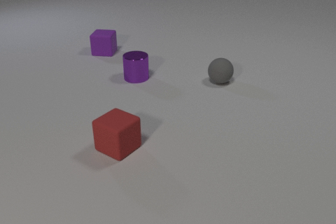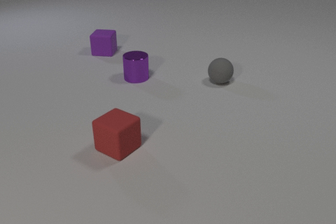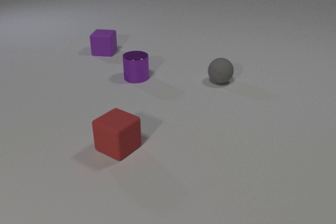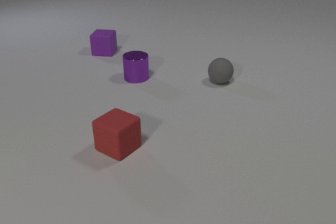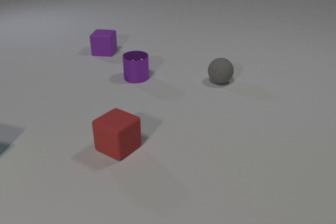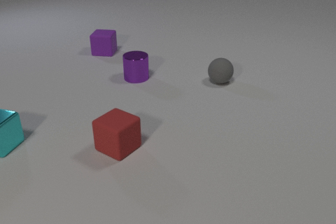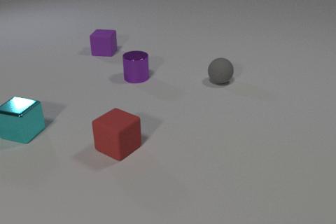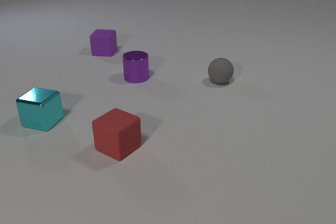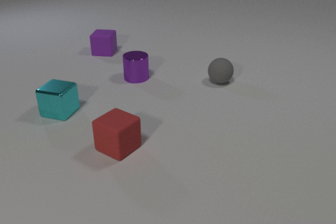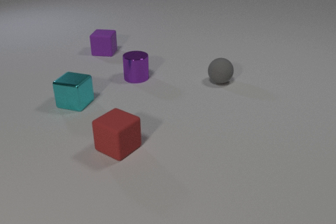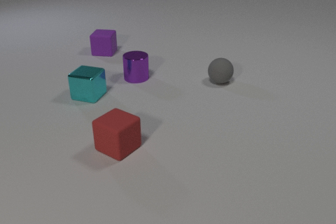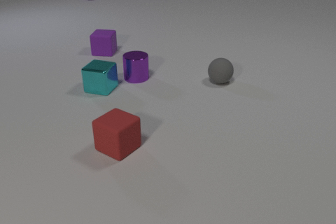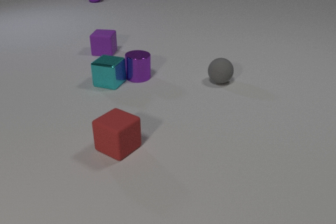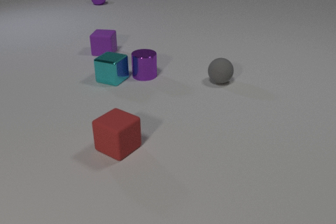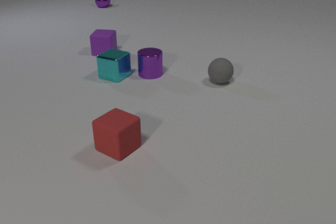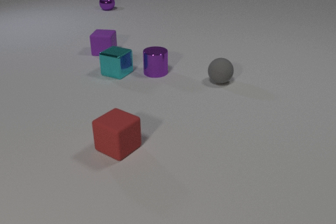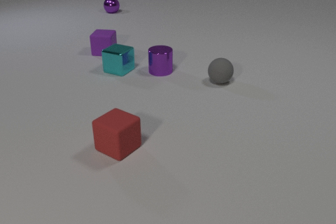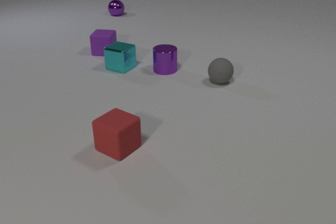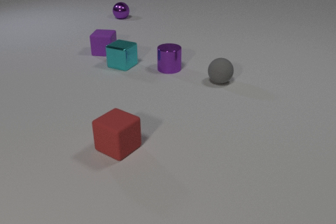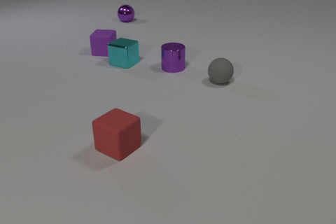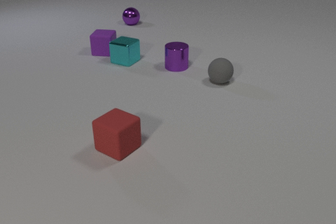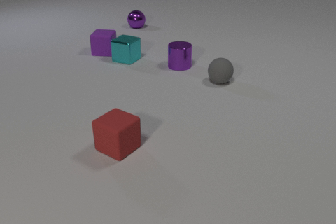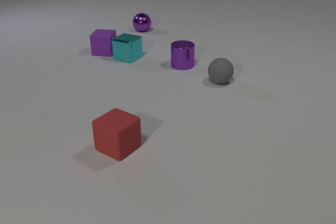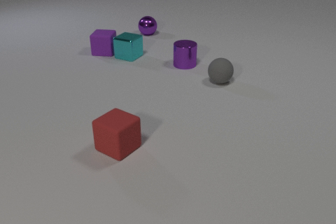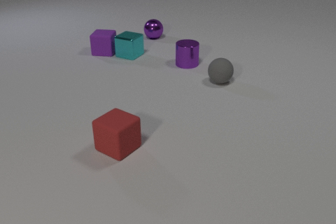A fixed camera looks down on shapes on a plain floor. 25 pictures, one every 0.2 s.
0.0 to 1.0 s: The cyan metal cube comes in at the left edge, slides to the right and away from the camera.
1.0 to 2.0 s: The cyan metal cube slides to the right and away from the camera.
2.0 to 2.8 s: The cyan metal cube slides away from the camera and to the right. The purple metal cylinder slides to the right and away from the camera. The purple metal sphere comes in at the top edge, rolls toward the camera. The cyan metal cube and the purple metal cylinder collide.
2.8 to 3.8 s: The cyan metal cube slides away from the camera. The purple metal cylinder slides to the right and away from the camera. The purple metal sphere rolls toward the camera and to the right.
3.8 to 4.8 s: The cyan metal cube slides away from the camera. The purple metal cylinder slides to the right and away from the camera. The purple metal sphere rolls toward the camera and to the right.
How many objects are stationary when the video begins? 4.
How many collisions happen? 1.
Are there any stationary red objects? yes.
